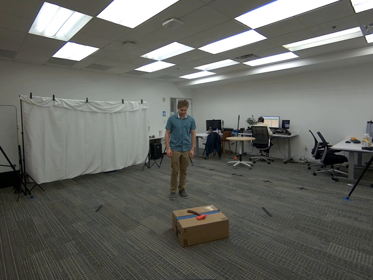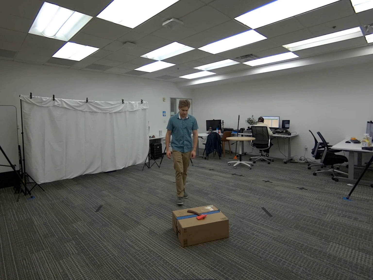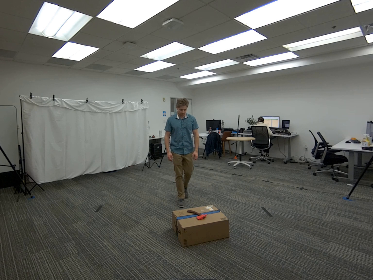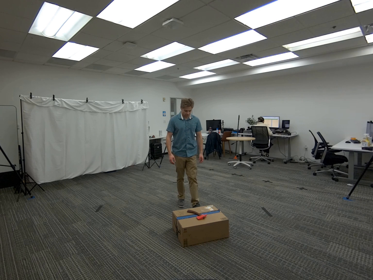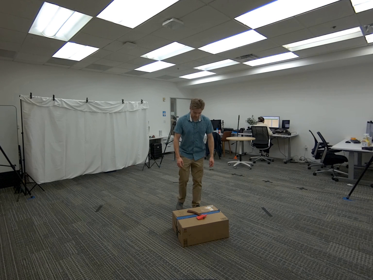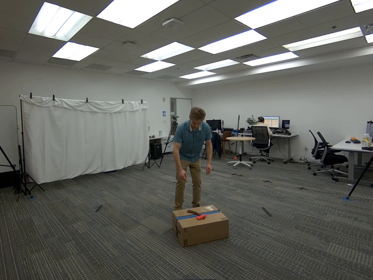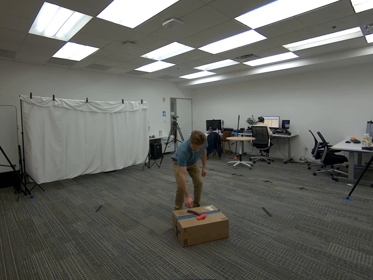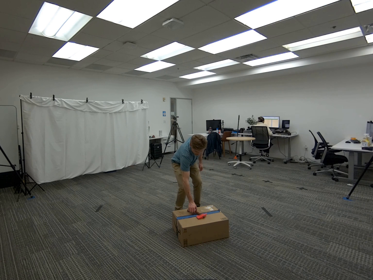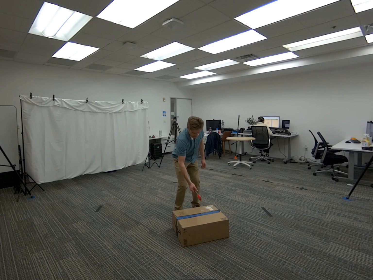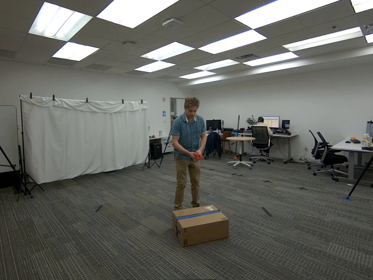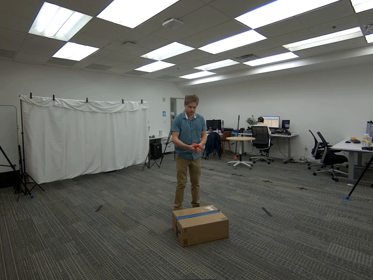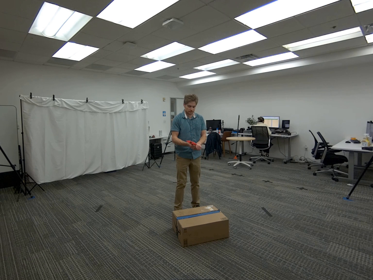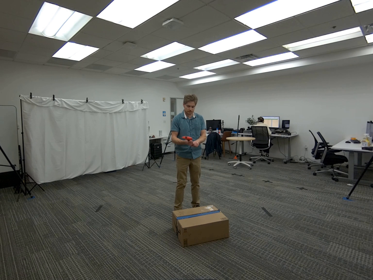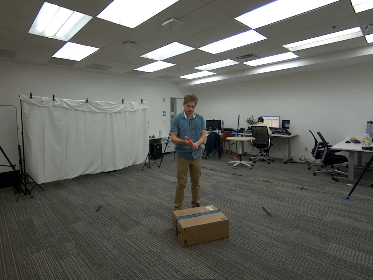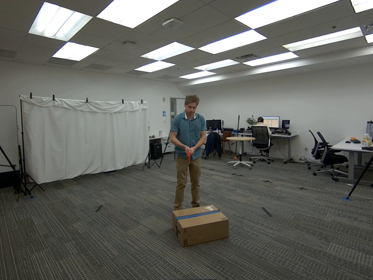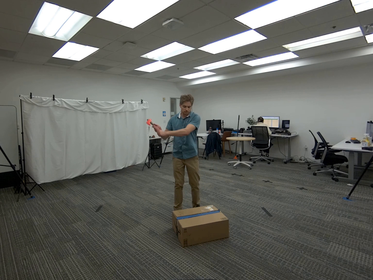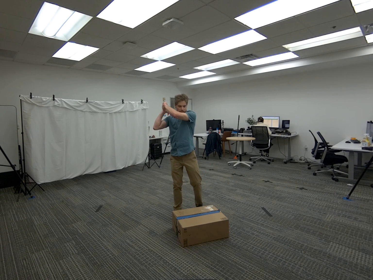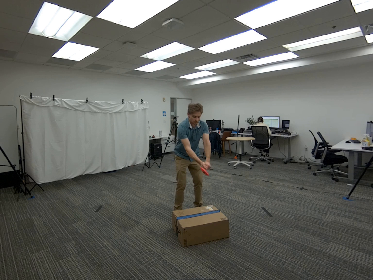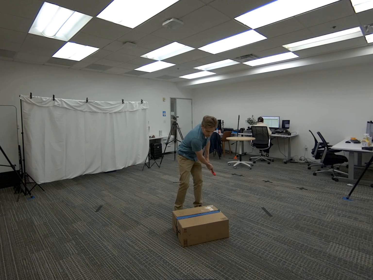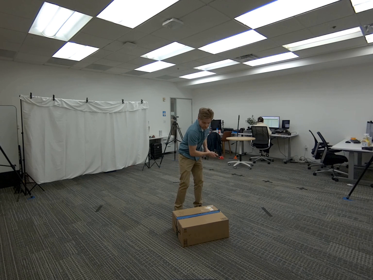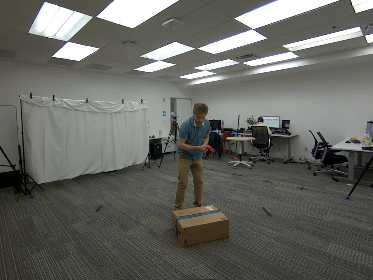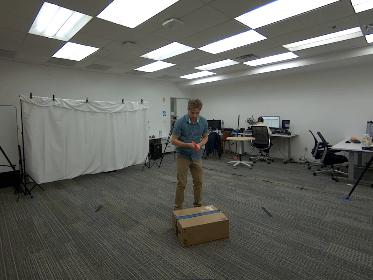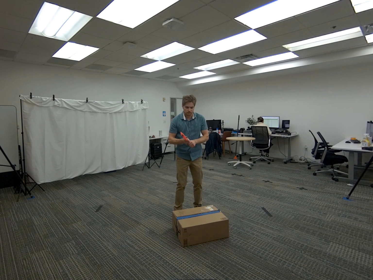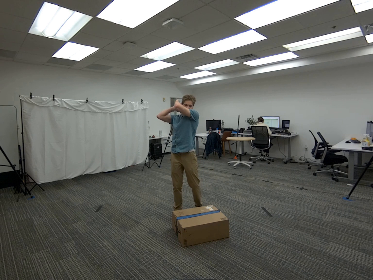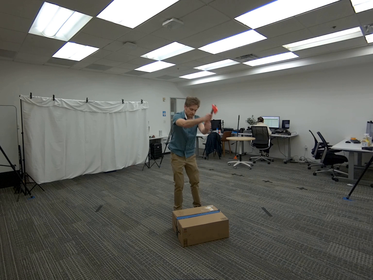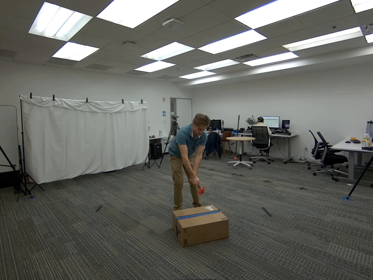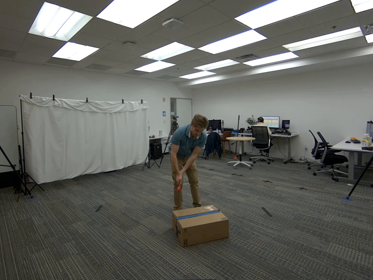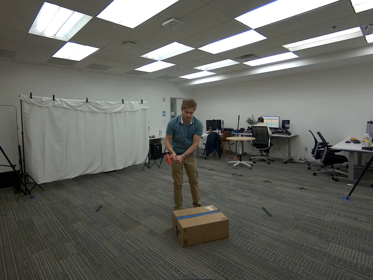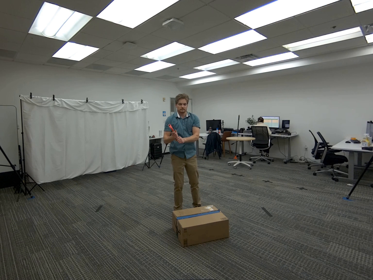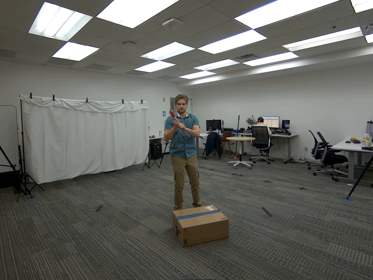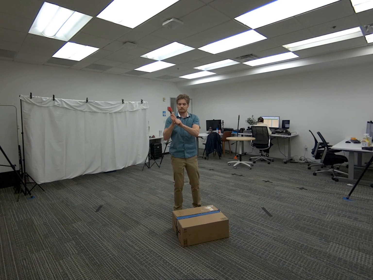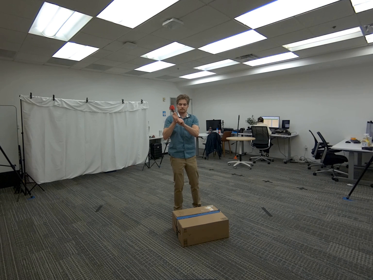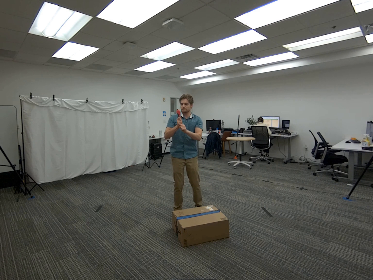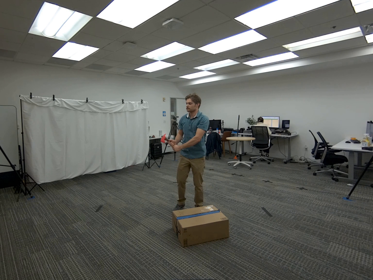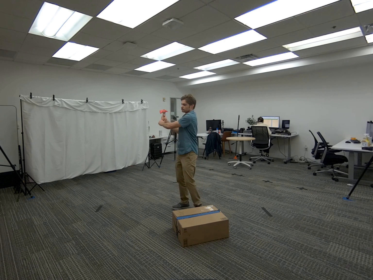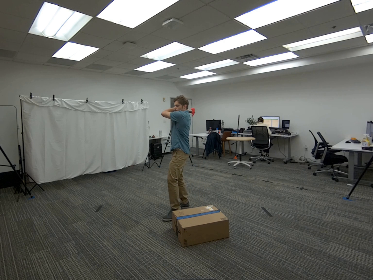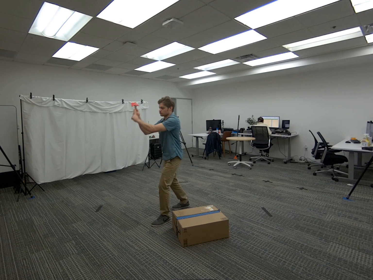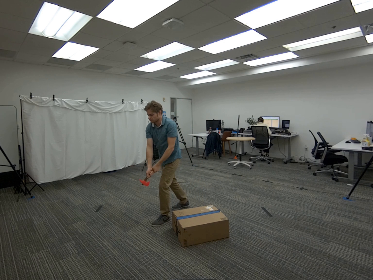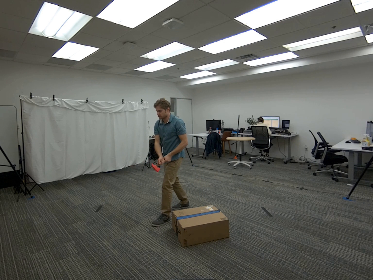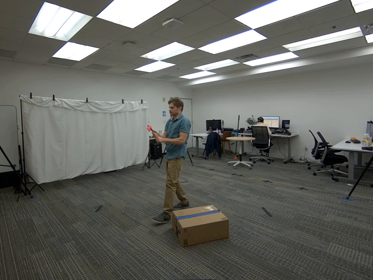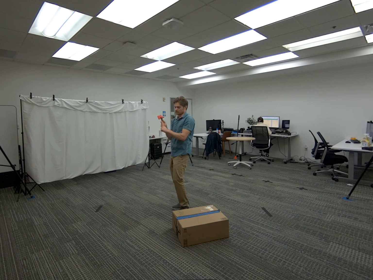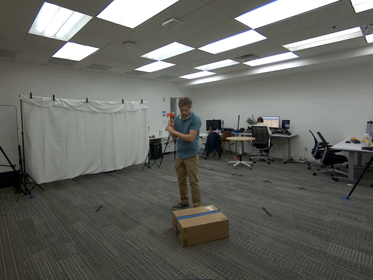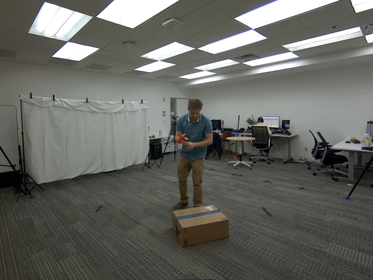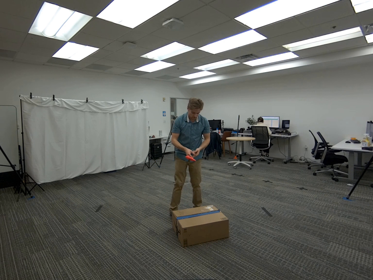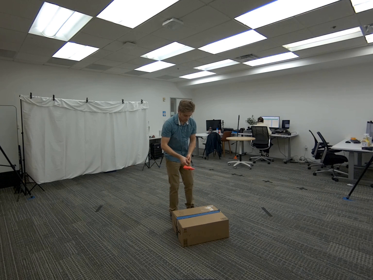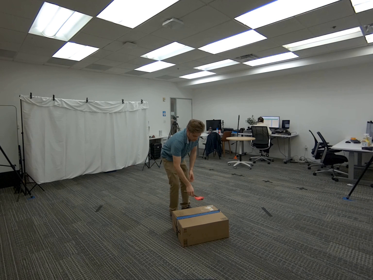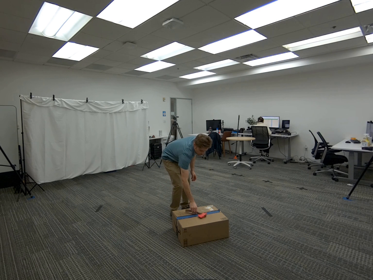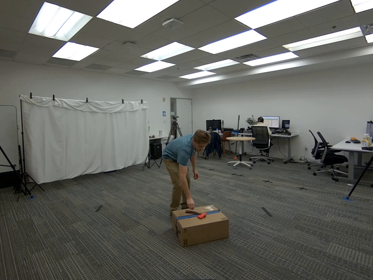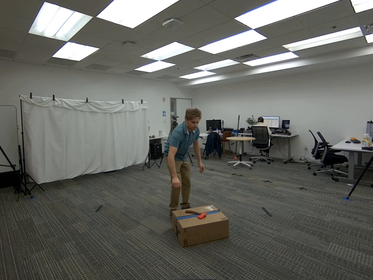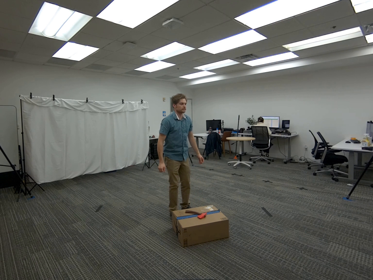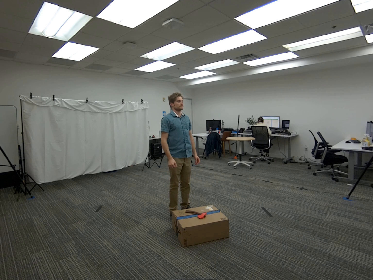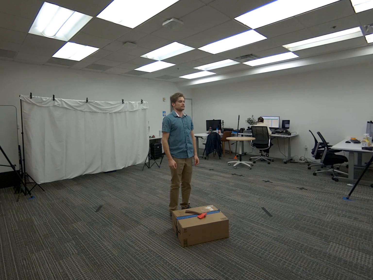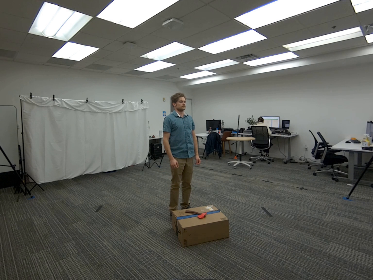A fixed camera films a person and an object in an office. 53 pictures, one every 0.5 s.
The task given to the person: Walk over to the hatchet on the big brown cardboard box and pick it up. Swing it through the air as if you are cutting something. When you’re finished, place the hatchet back on top of the cardboard box.
